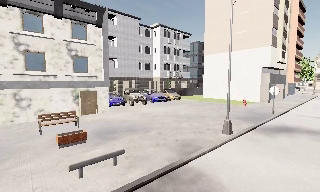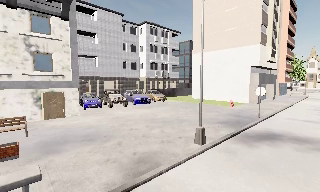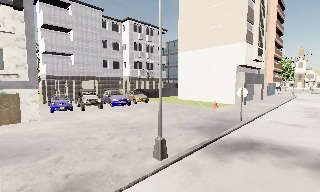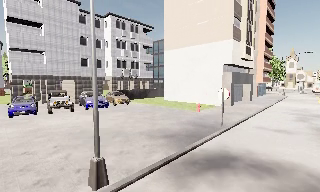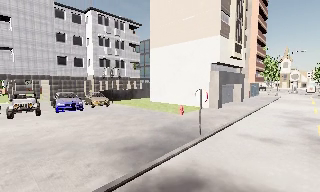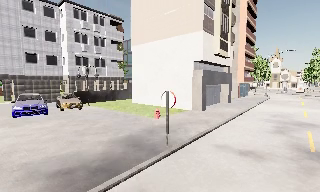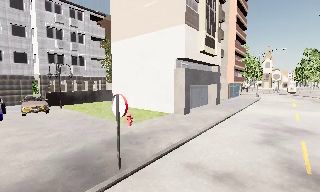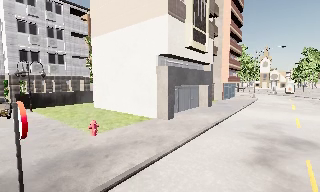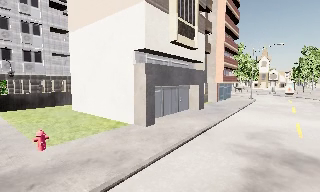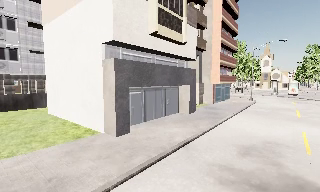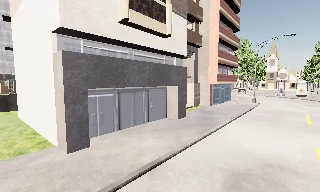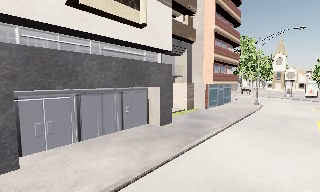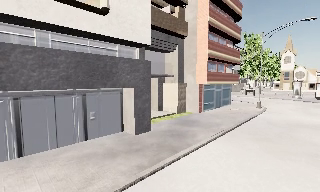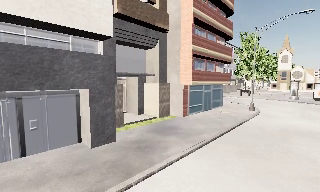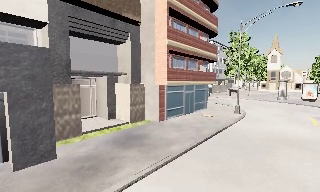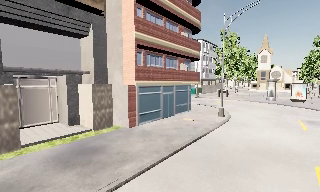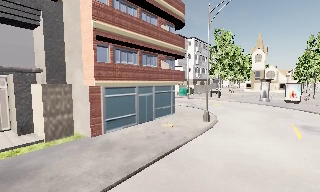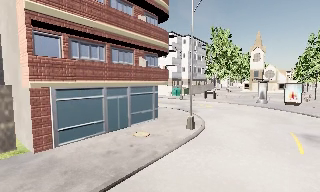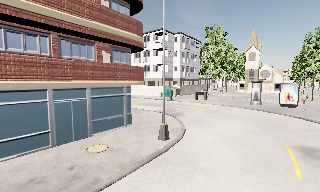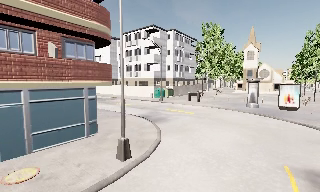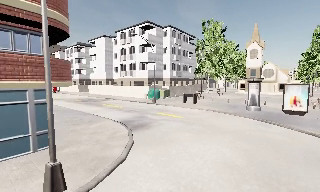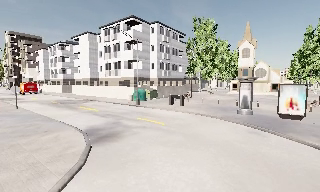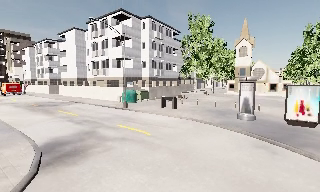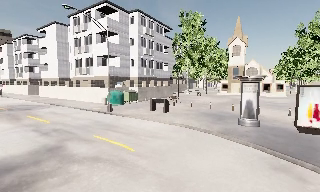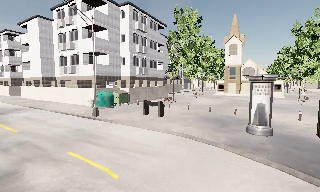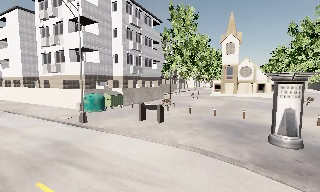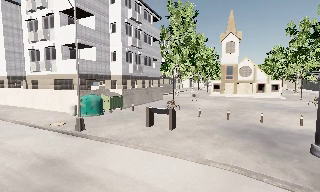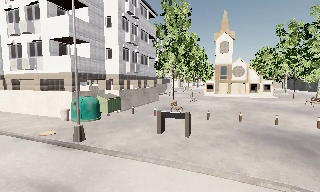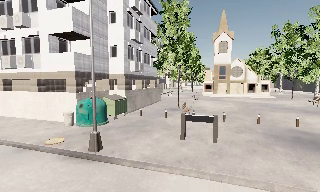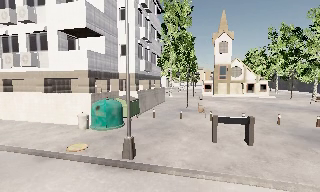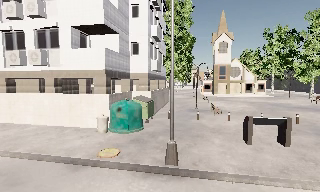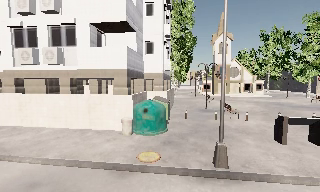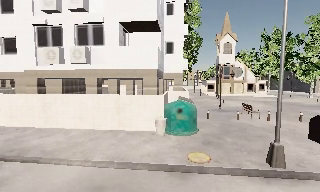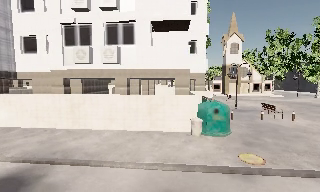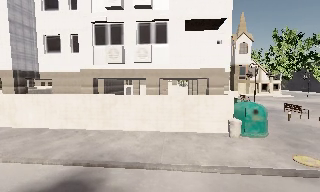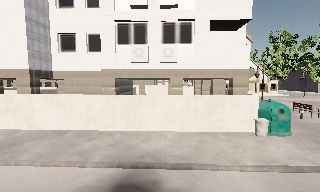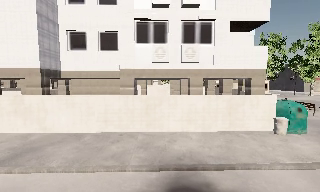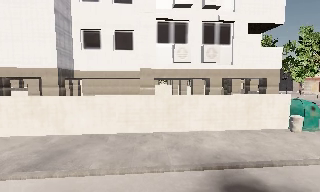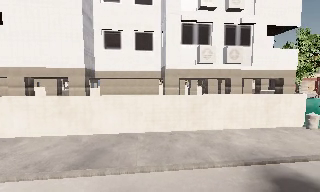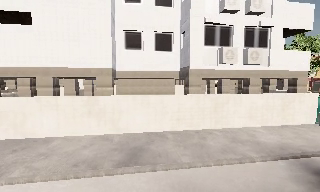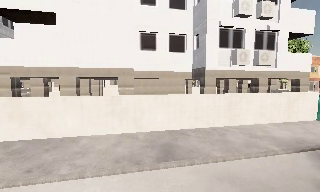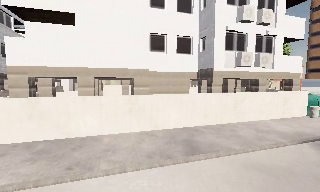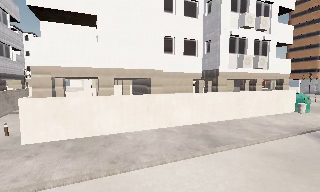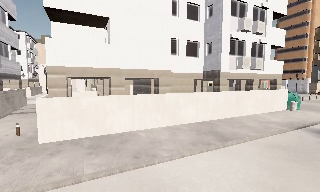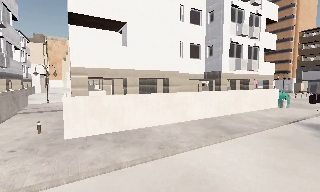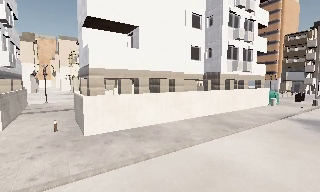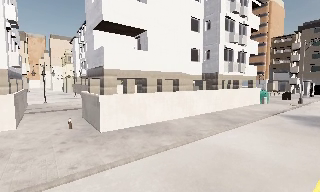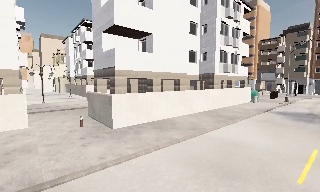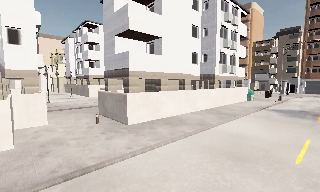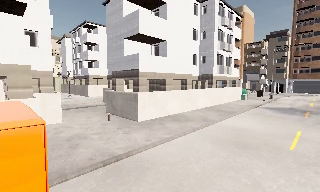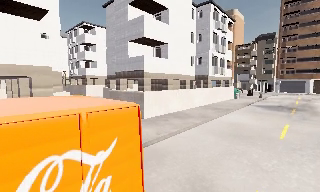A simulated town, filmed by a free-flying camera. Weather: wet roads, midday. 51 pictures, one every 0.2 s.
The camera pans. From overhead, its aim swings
clockwise.
The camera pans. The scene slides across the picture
to the left.
0.0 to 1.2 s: The scene slides to the left, as the camera pans about 10 degrees to its right. It travels forward and to its right, about 12 m, so what stands in front looms larger.
1.2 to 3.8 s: The camera travels forward and to its right, about 30 m, so what stands in front looms larger.
3.8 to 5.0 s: The camera travels forward, about 11 m, so what stands in front looms larger.
5.0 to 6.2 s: The camera pans to its right, which is clockwise from overhead, by about 20 degrees. It travels to its left and forward, about 10 m, so close, fixed things drift to the right.
6.2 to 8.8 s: The camera pans to its right, which is clockwise from overhead, by about 35 degrees. It travels to its left, about 20 m, so close, fixed things drift to the right.
8.8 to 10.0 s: The camera pans to its right, which is clockwise from overhead, by about 20 degrees. It travels to its left and backward, about 8 m.
The film runs backward here.
